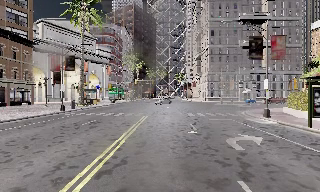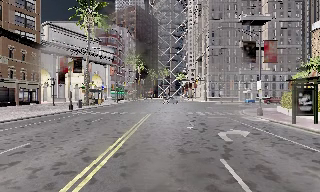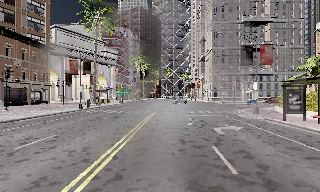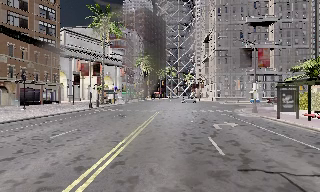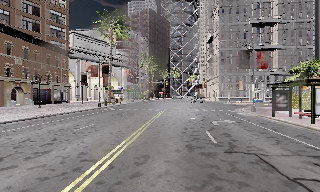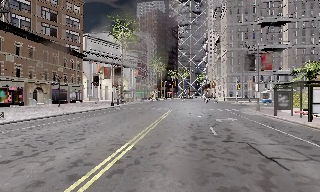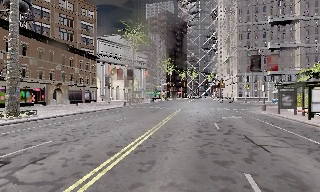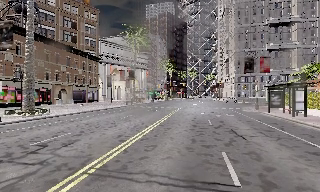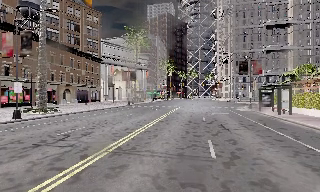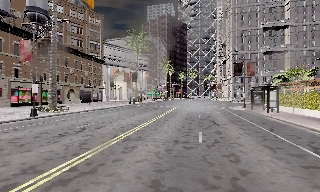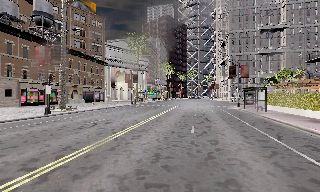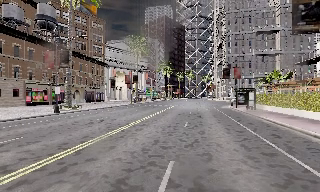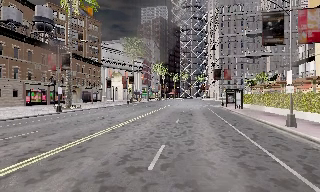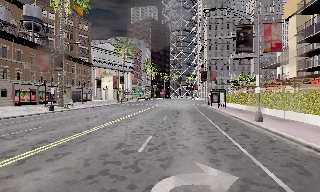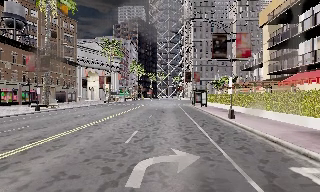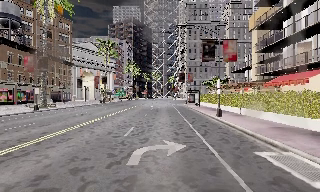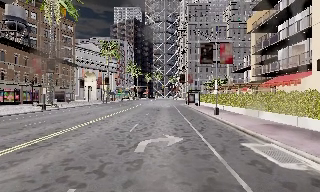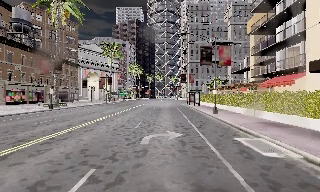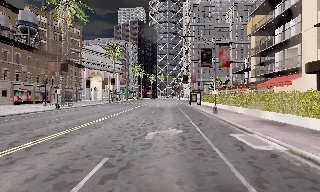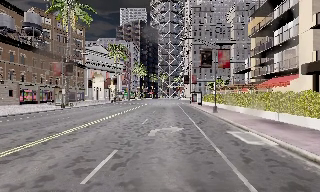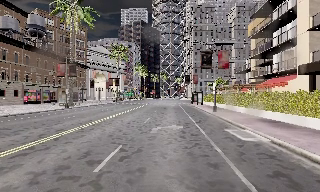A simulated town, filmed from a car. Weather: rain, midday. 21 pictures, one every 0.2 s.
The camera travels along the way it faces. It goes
backward.
0.0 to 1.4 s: The camera pans to its left, which is counterclockwise from overhead, by about 10 degrees. It travels backward, about 9 m, so what stands in front gets smaller.
1.4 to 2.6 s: The camera travels backward, about 9 m, so what stands in front gets smaller.
2.6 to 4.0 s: The camera travels backward, about 6 m, so what stands in front gets smaller. It loses speed.
The film runs backward here.
